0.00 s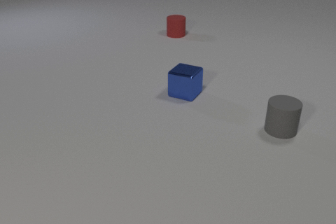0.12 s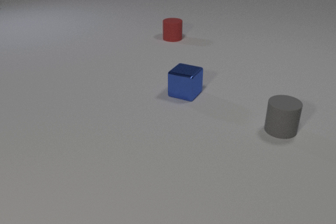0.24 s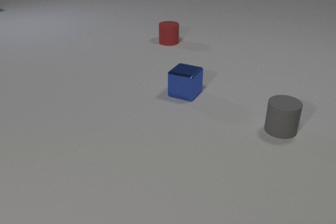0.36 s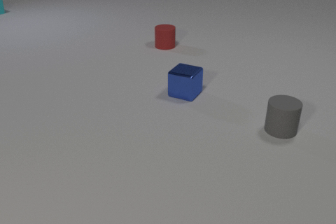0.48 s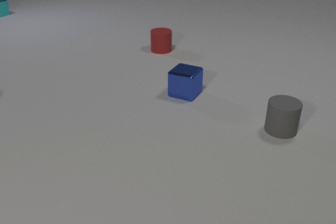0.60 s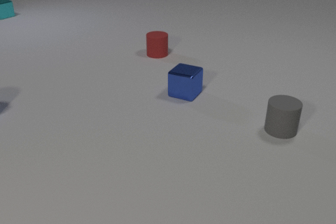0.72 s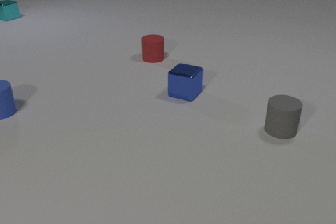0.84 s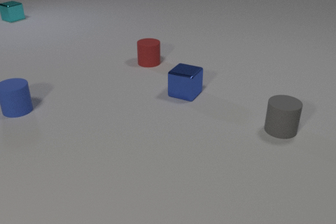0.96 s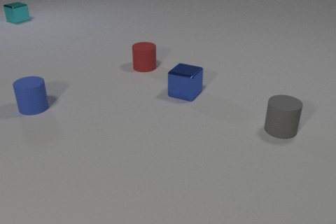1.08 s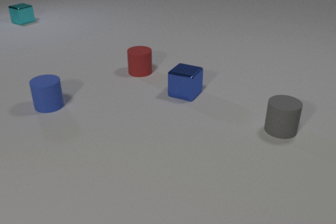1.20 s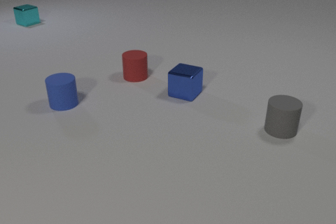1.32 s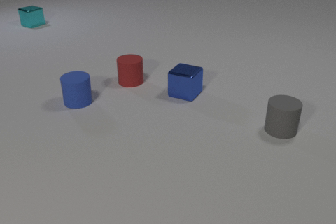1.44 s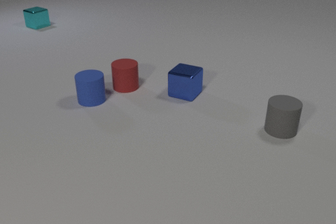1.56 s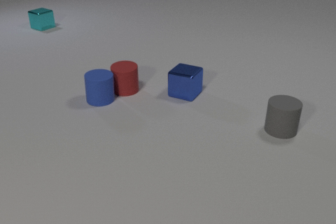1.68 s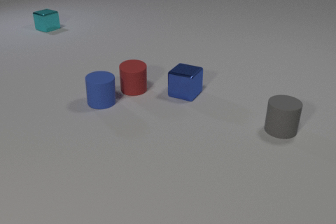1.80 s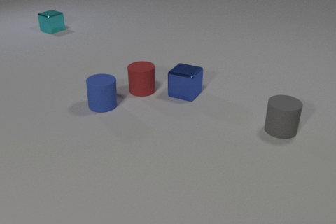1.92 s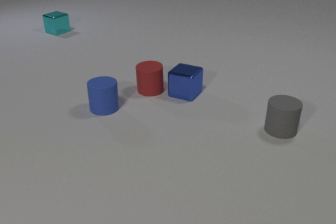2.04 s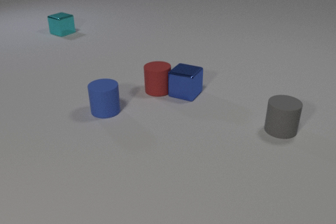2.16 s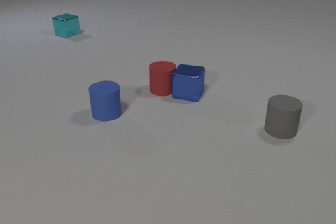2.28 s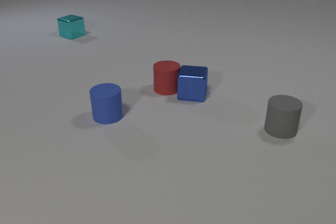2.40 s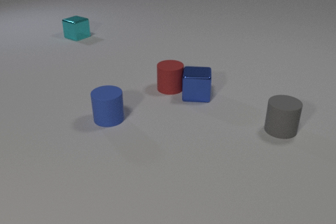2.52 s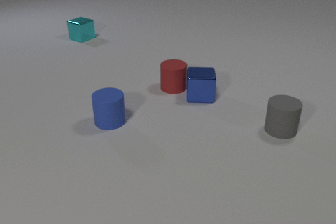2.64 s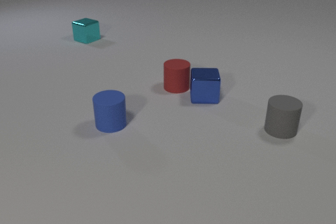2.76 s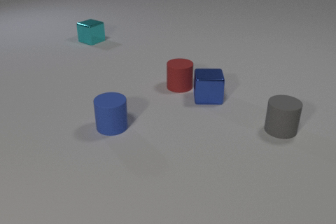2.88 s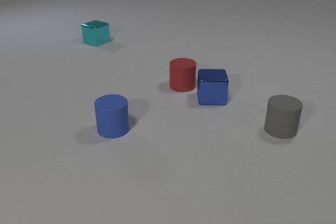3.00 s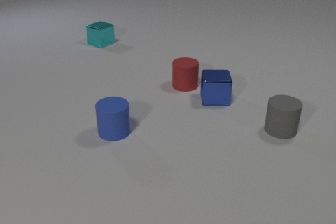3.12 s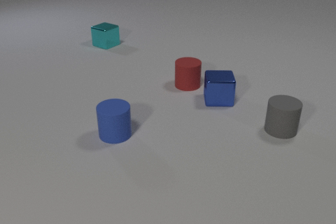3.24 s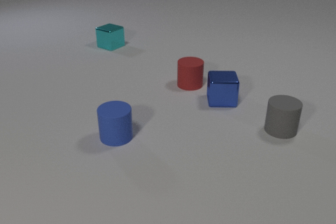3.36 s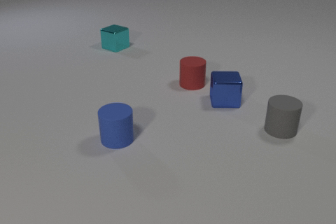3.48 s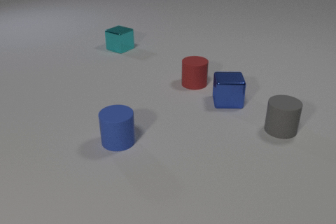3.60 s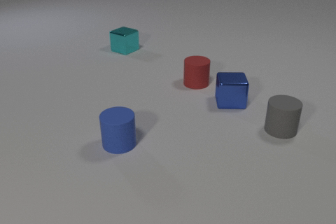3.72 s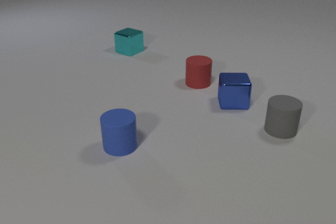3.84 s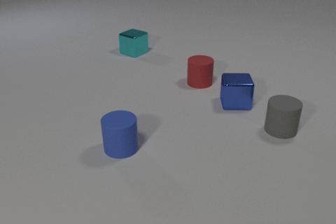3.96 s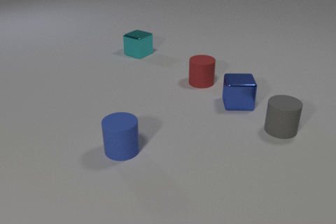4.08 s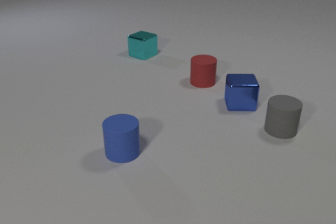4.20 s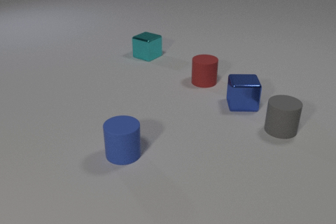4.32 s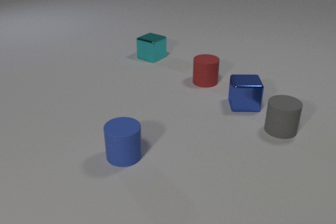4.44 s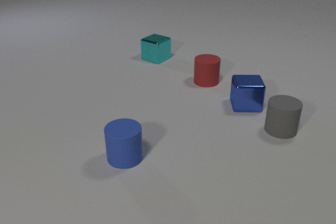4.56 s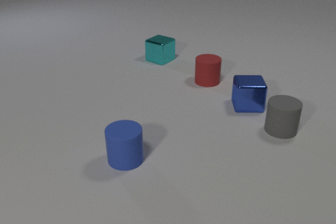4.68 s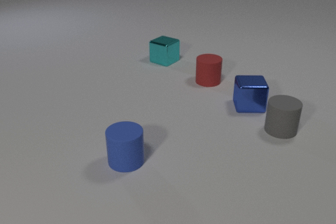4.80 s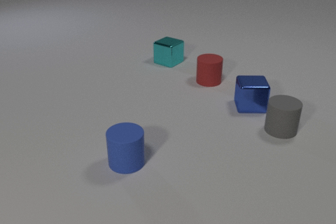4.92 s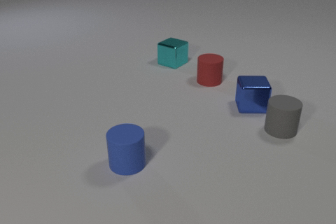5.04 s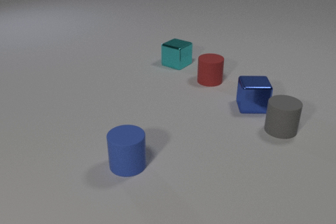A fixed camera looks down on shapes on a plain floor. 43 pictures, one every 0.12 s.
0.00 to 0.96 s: The red rubber cylinder slides toward the camera. The blue rubber cylinder comes in at the left edge, slides to the right. The cyan metal cube comes in at the left edge, slides toward the camera and to the right.
0.96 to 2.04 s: The red rubber cylinder slides toward the camera. The blue rubber cylinder slides to the right. The cyan metal cube slides toward the camera and to the right. The red rubber cylinder and the blue rubber cylinder collide. The red rubber cylinder and the blue metal cube collide.
2.04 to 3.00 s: The red rubber cylinder slides to the right and away from the camera. The blue rubber cylinder slides toward the camera. The blue metal cube slides to the right, spins counterclockwise seen from above by about 30 degrees, its near face sliding to the right. The cyan metal cube slides toward the camera and to the right.
3.00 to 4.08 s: The red rubber cylinder slides to the right and away from the camera. The blue rubber cylinder slides toward the camera. The blue metal cube slides to the right. The cyan metal cube slides to the right and toward the camera.
4.08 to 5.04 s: The red rubber cylinder slides to the right. The blue rubber cylinder slides toward the camera. The blue metal cube slides to the right. The cyan metal cube slides to the right and toward the camera.
What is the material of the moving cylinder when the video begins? rubber.
How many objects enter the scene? 2.
How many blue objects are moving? 2.
